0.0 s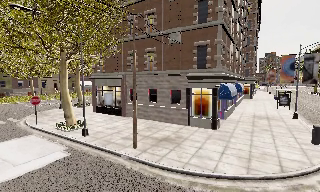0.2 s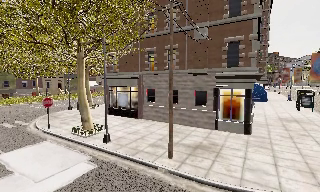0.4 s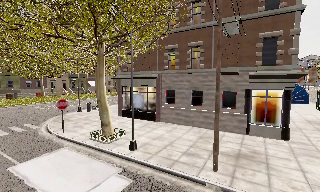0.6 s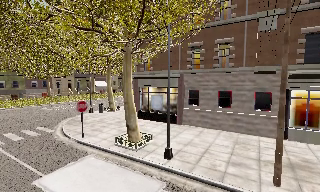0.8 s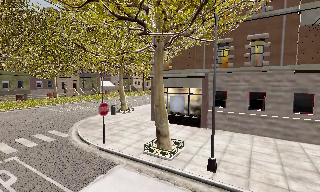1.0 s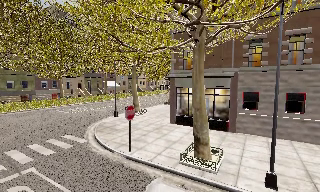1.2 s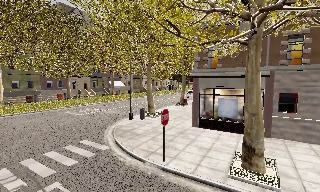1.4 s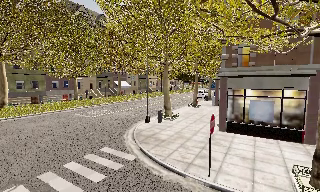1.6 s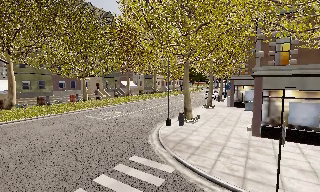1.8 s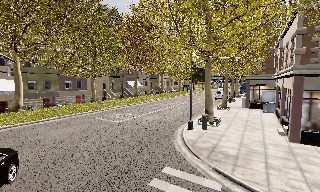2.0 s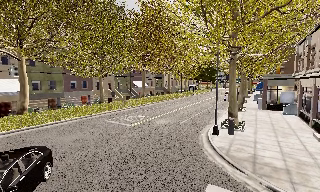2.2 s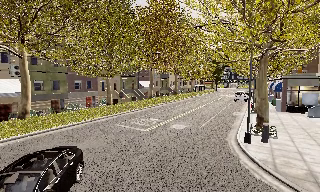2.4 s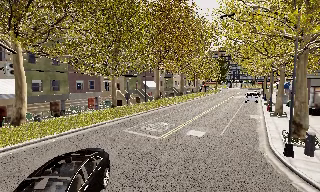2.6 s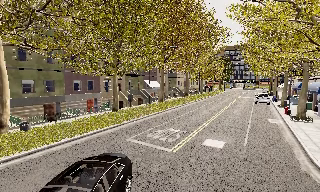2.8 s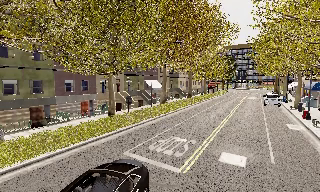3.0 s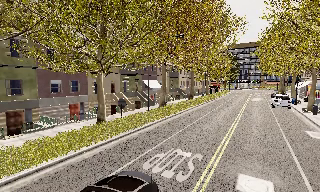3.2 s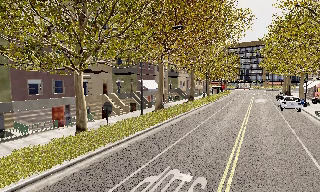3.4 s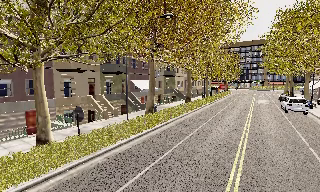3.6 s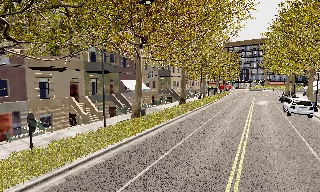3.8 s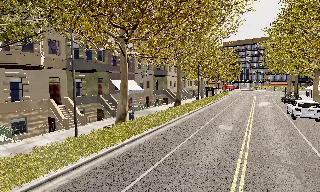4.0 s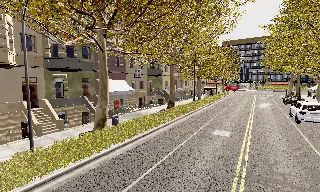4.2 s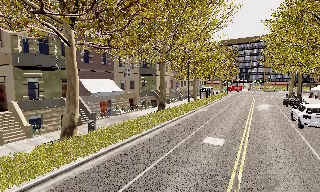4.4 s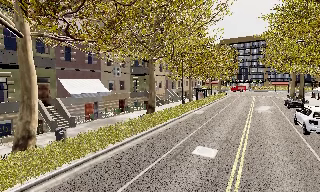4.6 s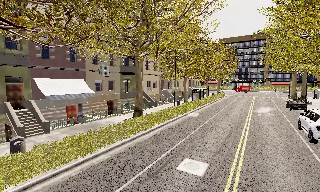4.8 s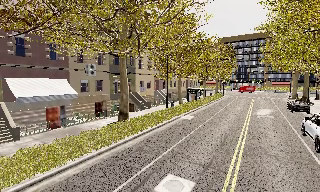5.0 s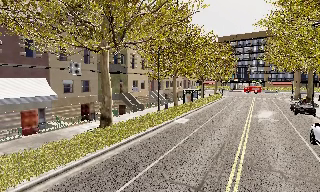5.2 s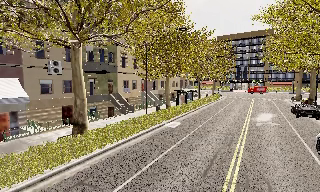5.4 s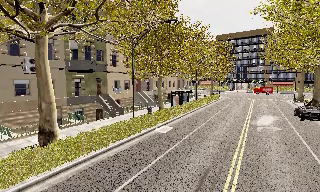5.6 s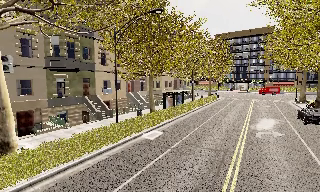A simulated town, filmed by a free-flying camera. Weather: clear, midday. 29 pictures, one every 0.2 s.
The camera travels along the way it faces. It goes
forward.
0.0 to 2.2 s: The camera travels to its left and forward, about 25 m, so close, fixed things drift to the right.
2.2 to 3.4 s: The camera travels forward, about 12 m, so what stands in front looms larger.
3.4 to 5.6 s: The camera travels forward and to its right, about 20 m, so what stands in front looms larger.
The film runs backward here.
